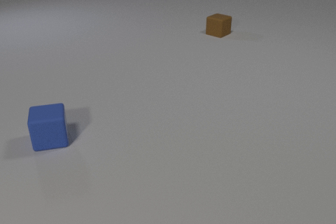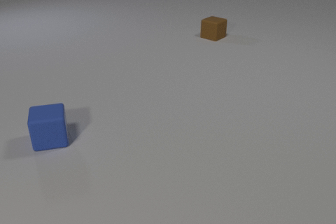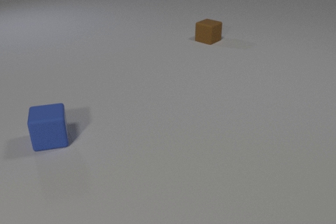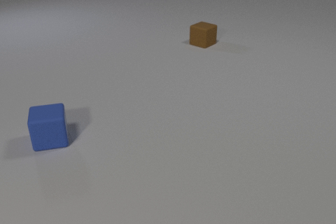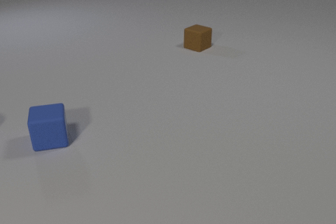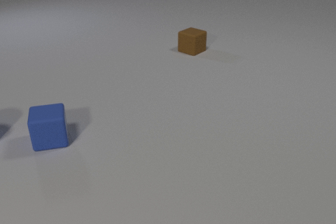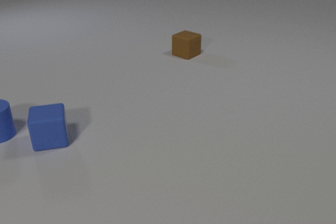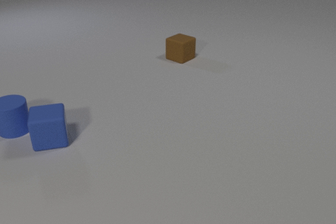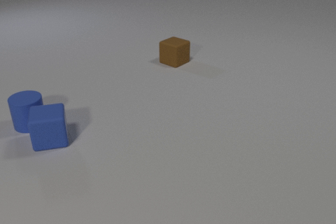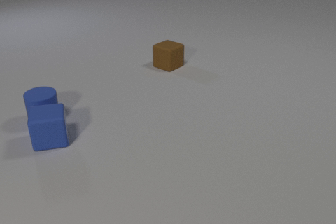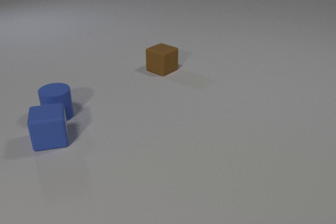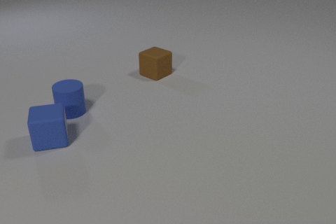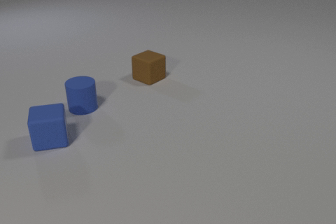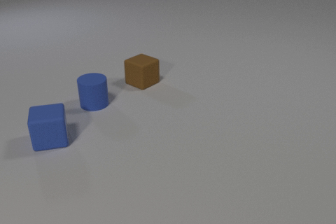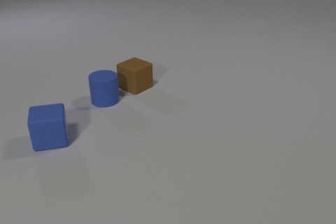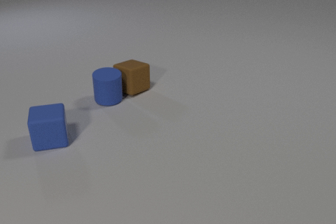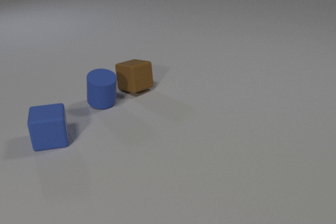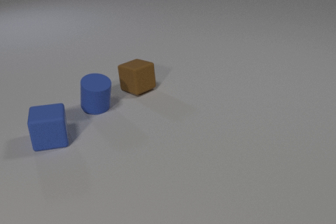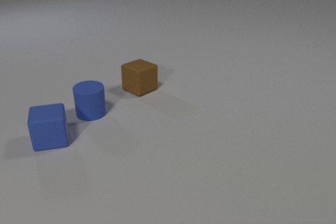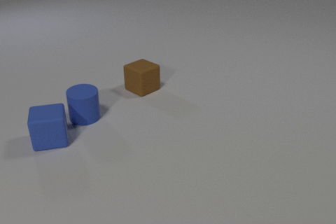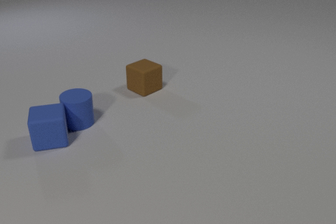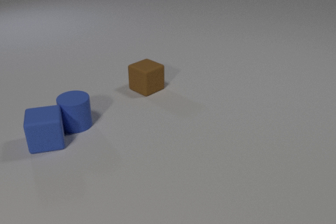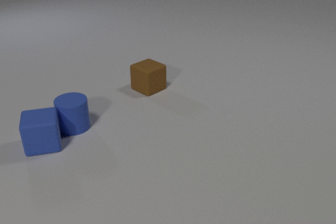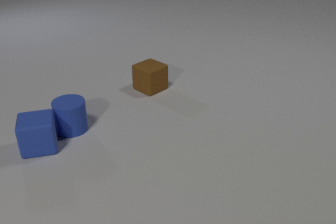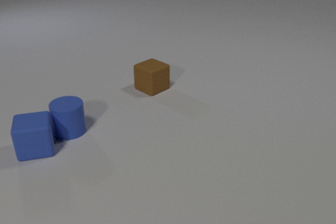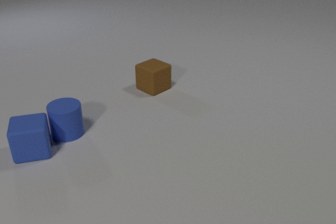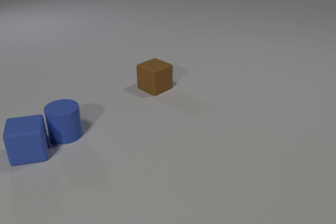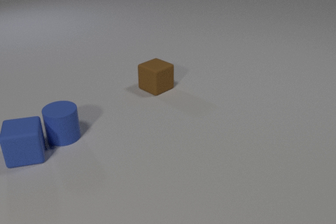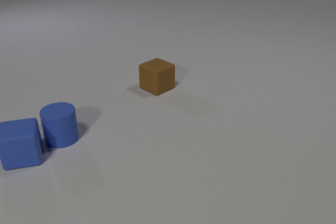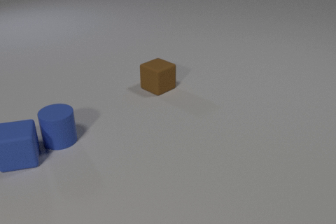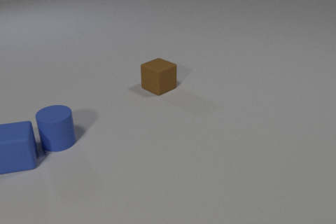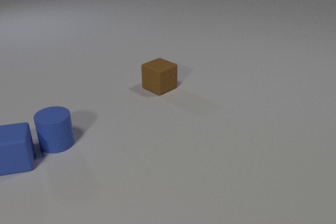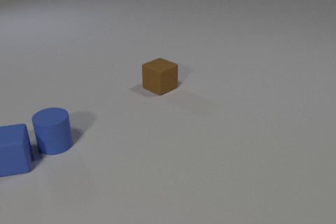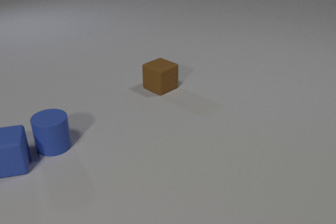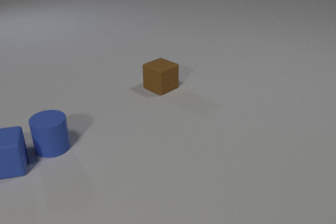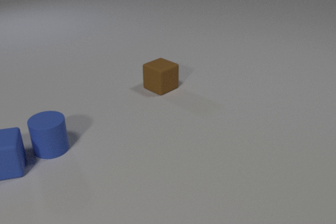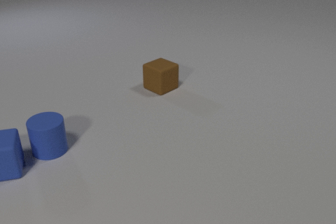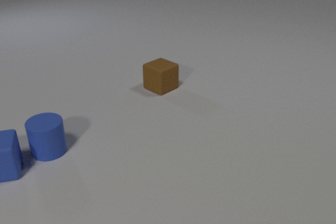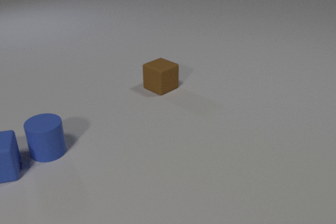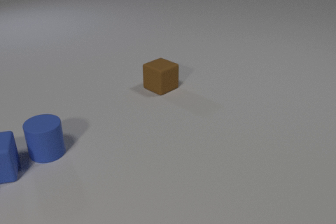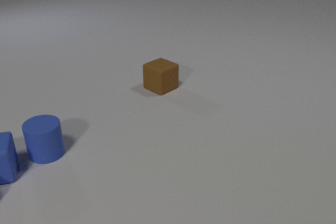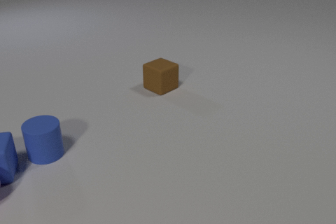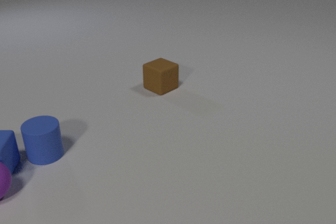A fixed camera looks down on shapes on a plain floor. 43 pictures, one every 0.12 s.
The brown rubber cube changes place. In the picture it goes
toward the camera.
0.00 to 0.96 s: The blue rubber cylinder comes in at the left edge, slides to the right. The brown rubber cube slides toward the camera and to the left.
0.96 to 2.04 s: The blue rubber cylinder slides to the right. The brown rubber cube slides toward the camera and to the left. The blue rubber cylinder and the brown rubber cube collide.
2.04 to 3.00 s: The blue rubber cylinder slides toward the camera and to the left. The brown rubber cube slides to the right. The blue rubber cube slides to the left and toward the camera. The blue rubber cylinder and the blue rubber cube collide.
3.00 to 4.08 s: The blue rubber cylinder slides toward the camera and to the left. The brown rubber cube slides to the right. The blue rubber cube slides to the left and toward the camera.
4.08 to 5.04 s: The blue rubber cylinder slides toward the camera and to the left. The blue rubber cube slides to the left. The purple rubber sphere comes in at the left edge, rolls to the right.
How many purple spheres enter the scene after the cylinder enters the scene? 1.
What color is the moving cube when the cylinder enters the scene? brown.
What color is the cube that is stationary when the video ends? brown.
